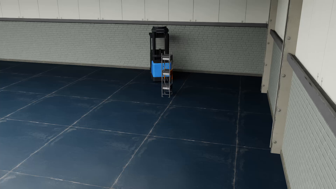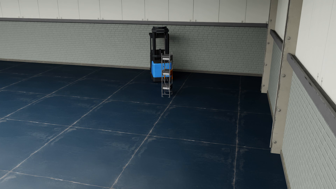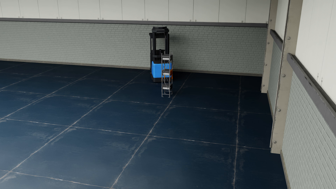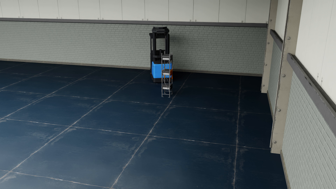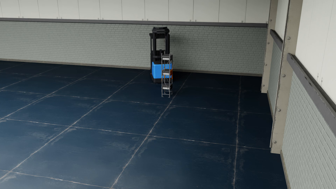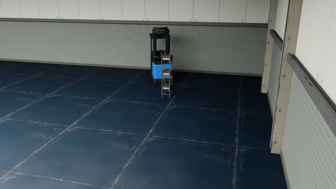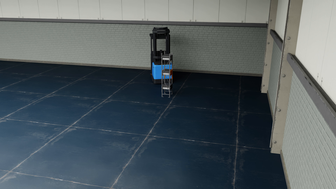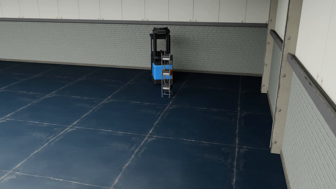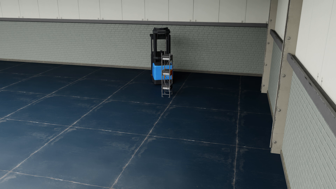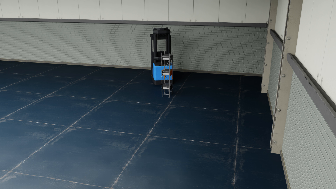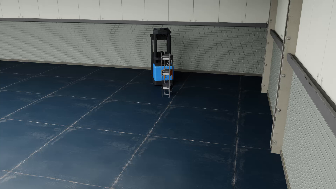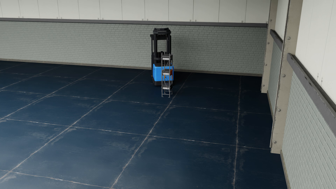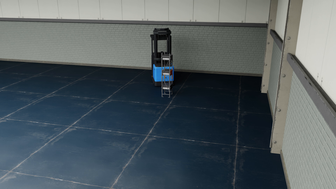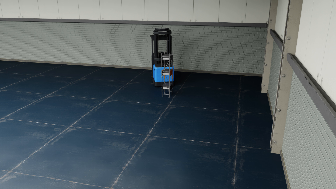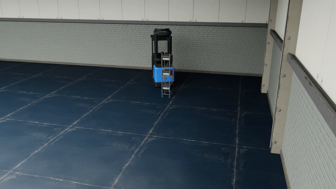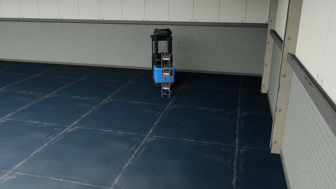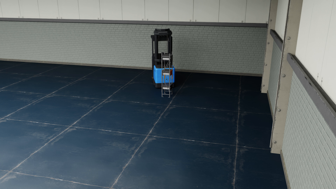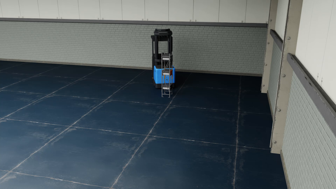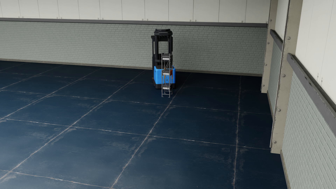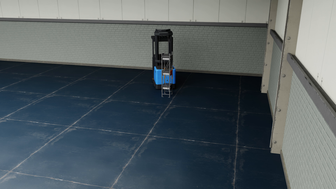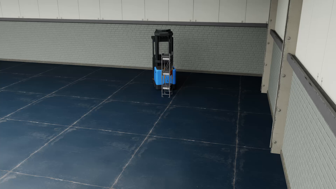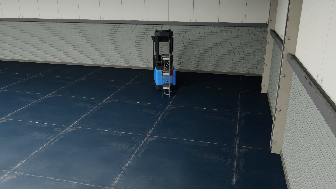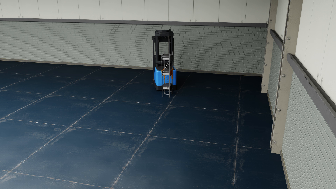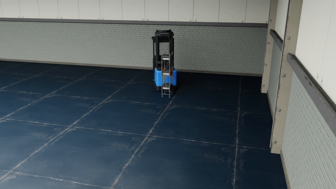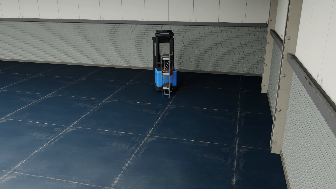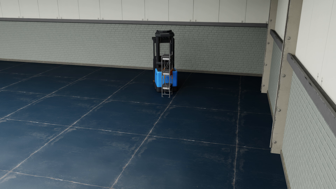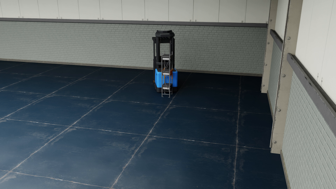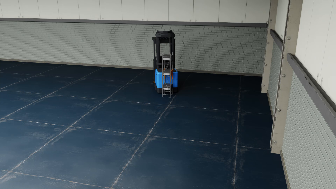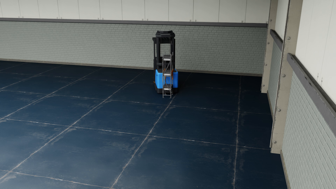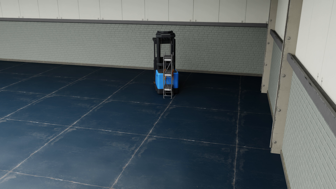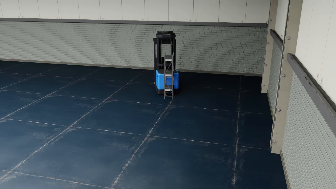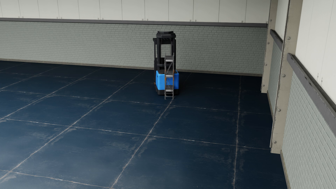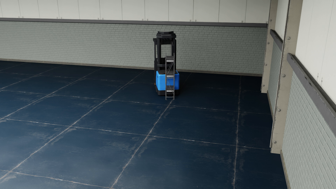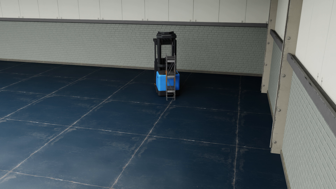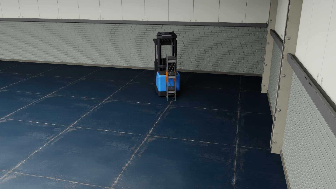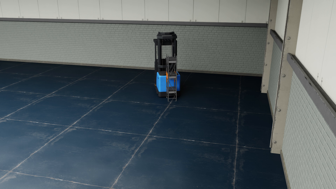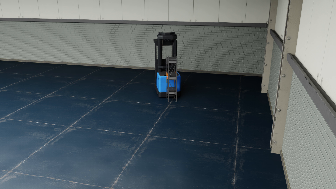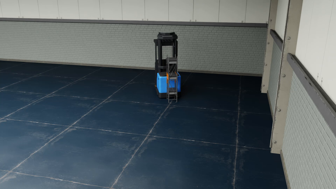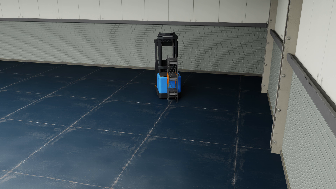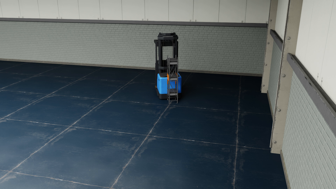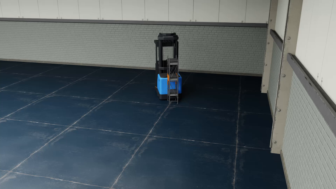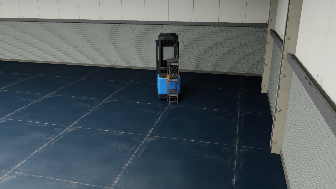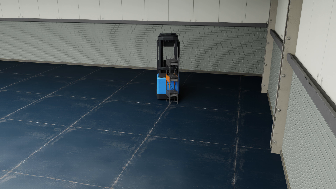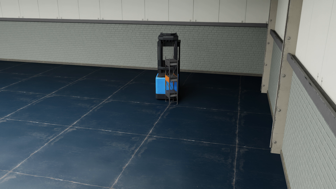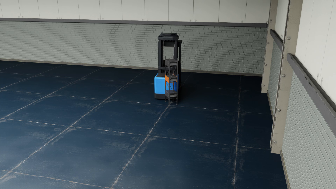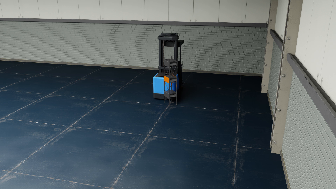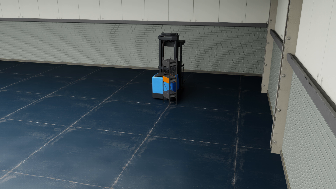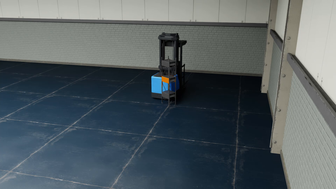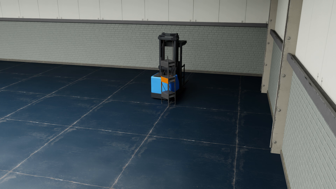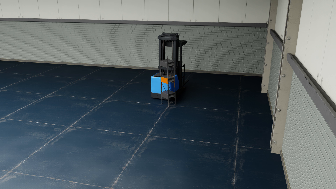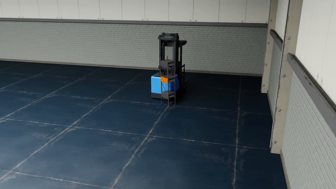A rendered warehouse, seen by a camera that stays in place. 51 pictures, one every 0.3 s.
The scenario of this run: A forklift runs into an object in its way.
